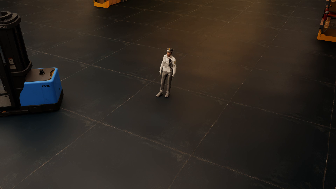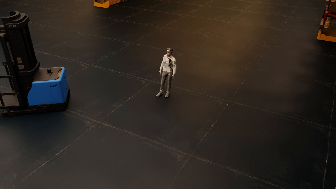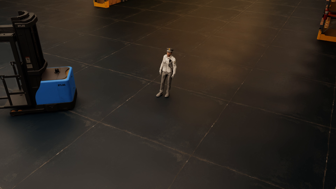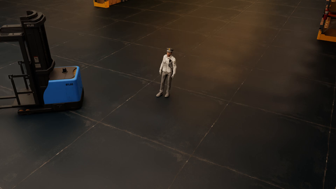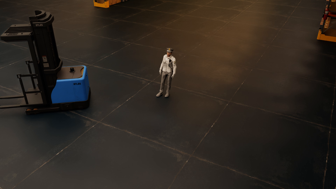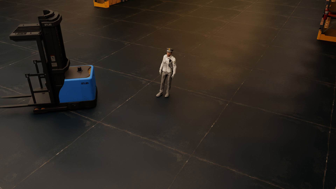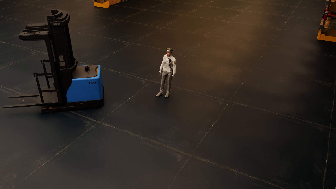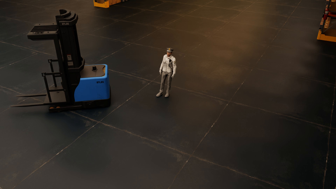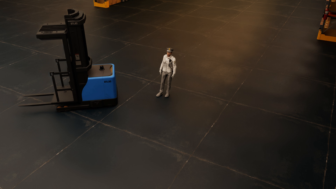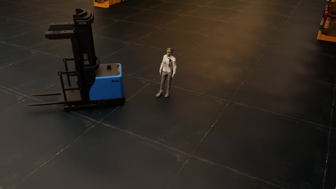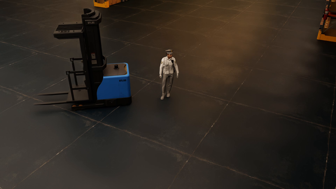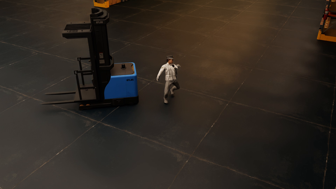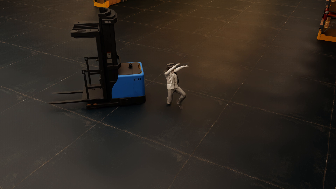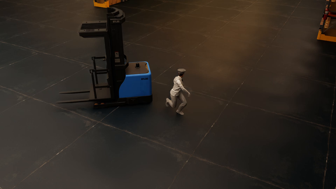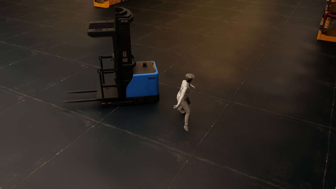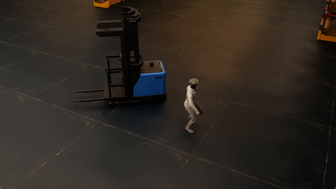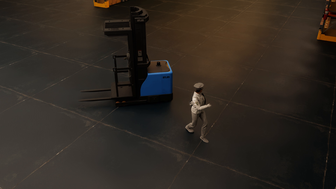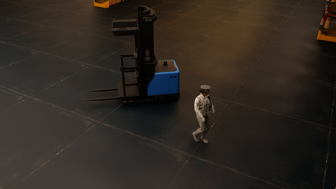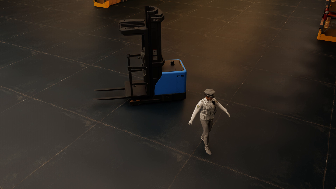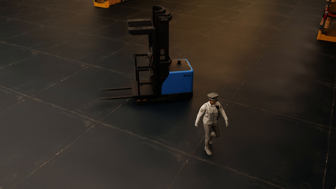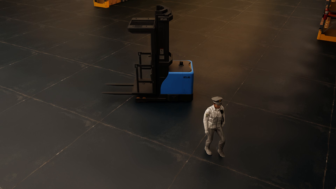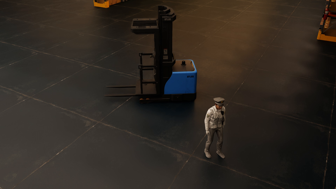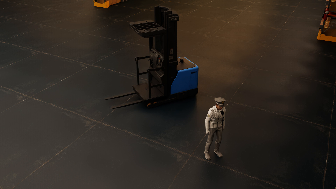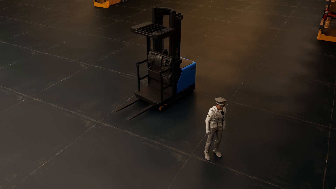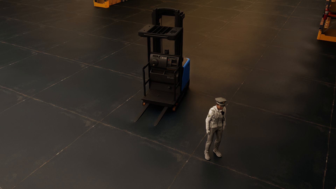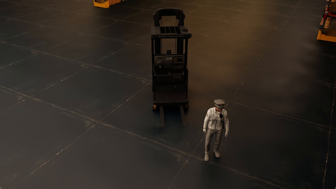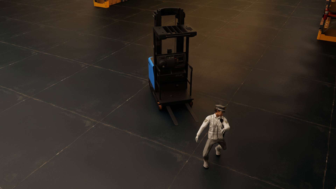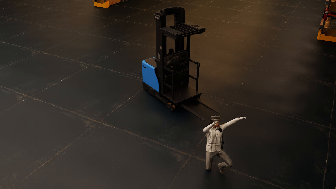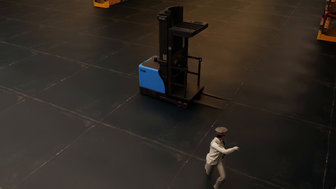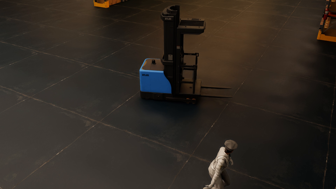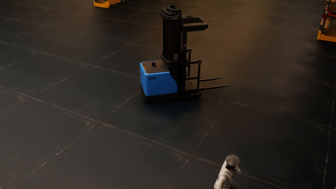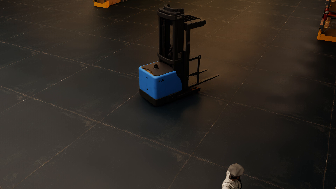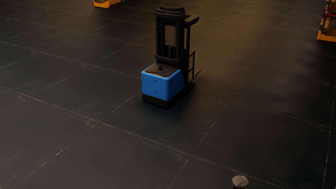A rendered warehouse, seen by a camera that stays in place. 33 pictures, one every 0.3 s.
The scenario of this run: Near miss between a forklift and a person.
